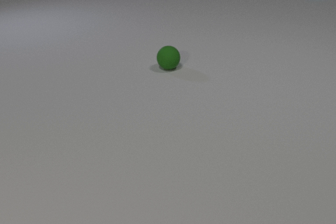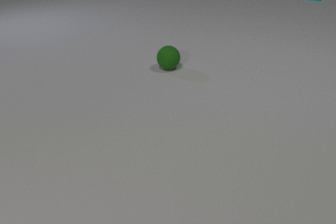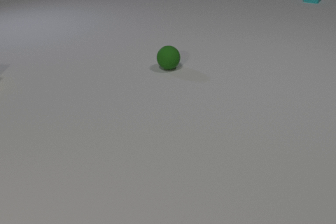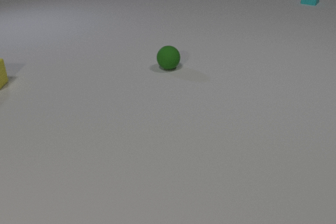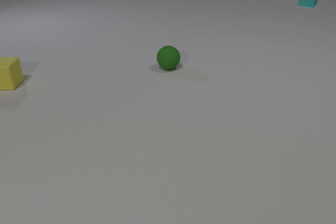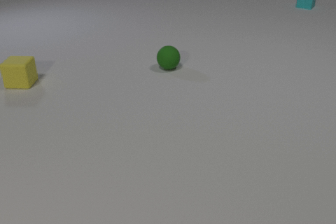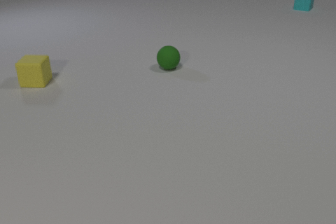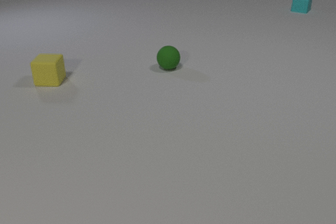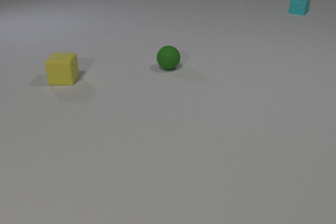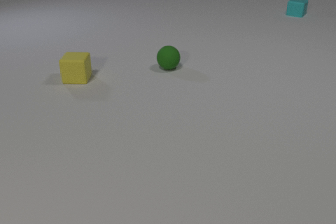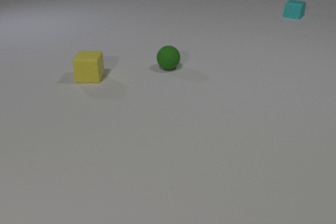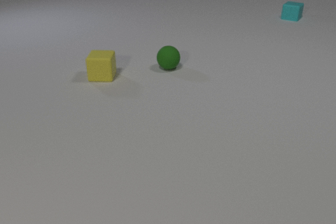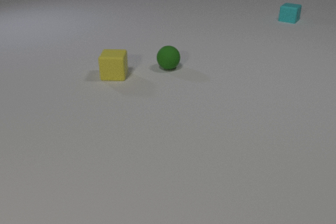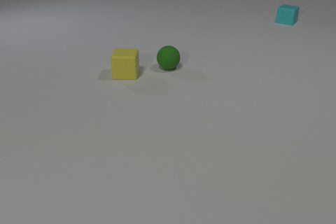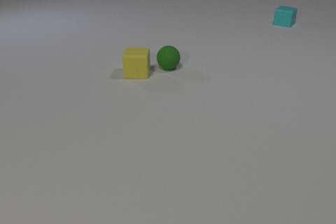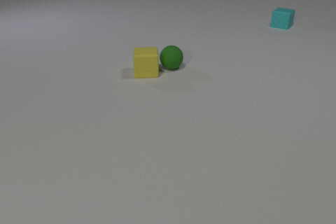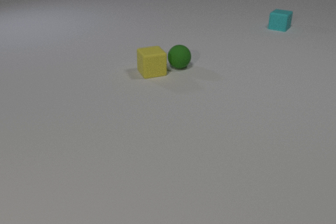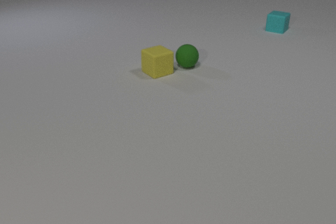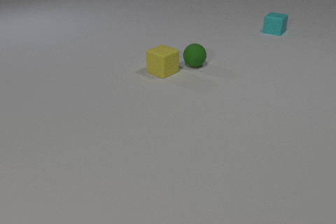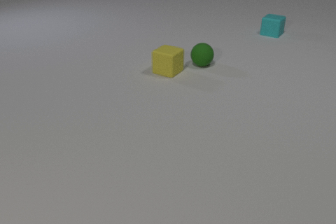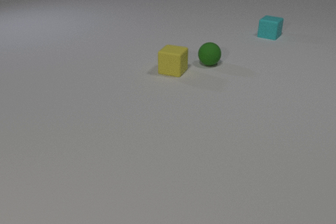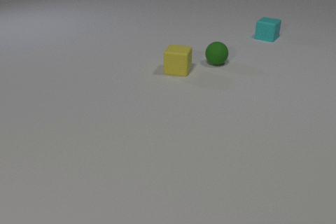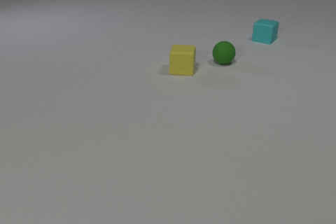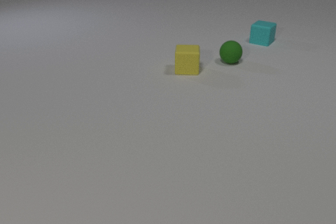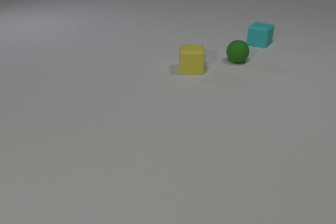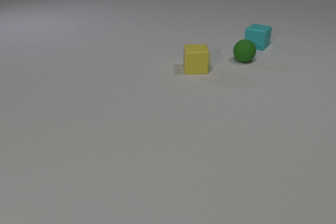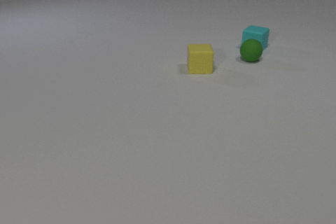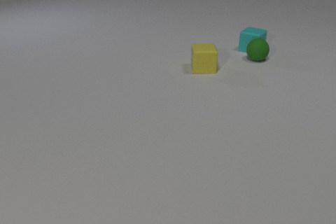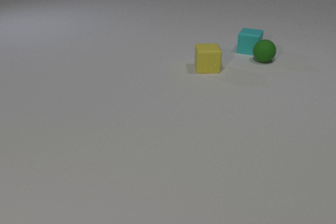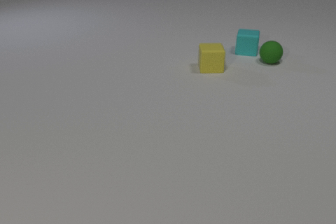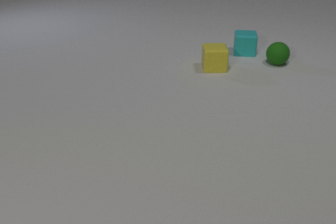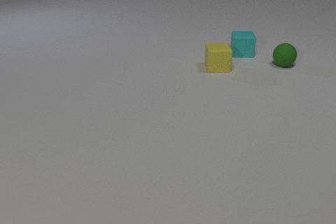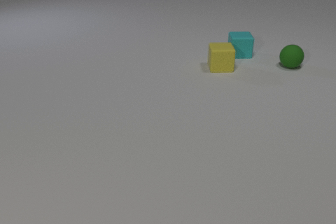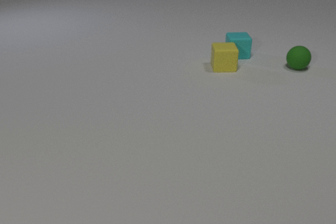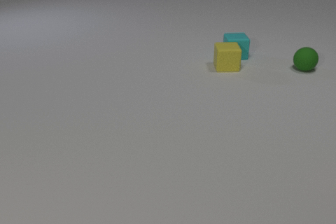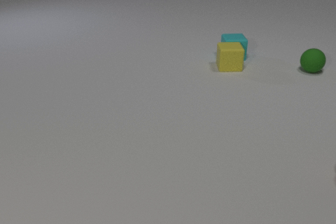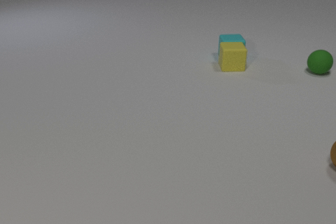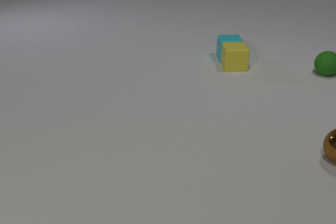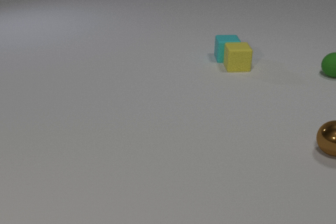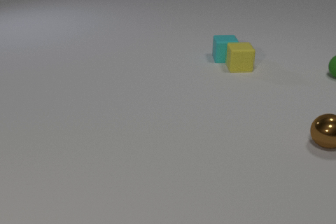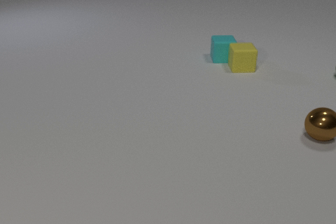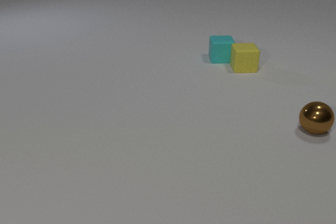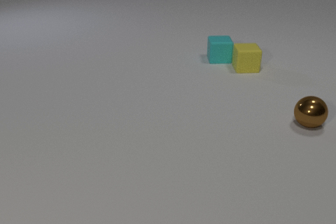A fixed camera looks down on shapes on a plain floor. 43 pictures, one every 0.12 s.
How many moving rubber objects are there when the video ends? 2.
Are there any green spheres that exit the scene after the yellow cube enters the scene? yes.
How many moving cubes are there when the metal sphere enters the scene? 2.
0.00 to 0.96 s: The yellow rubber cube comes in at the left edge, slides to the right. The cyan rubber cube slides toward the camera.
0.96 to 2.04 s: The yellow rubber cube slides to the right, spins counterclockwise seen from above by about 45 degrees, its near face sliding to the right. The green rubber sphere rolls to the right. The cyan rubber cube slides toward the camera. The yellow rubber cube and the green rubber sphere collide.
2.04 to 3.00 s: The yellow rubber cube slides to the right, spins so that its near face slides to the right, counterclockwise seen from above. The green rubber sphere rolls to the right. The cyan rubber cube slides toward the camera.
3.00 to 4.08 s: The yellow rubber cube slides to the right. The green rubber sphere rolls to the right. The cyan rubber cube slides toward the camera and to the left, spins counterclockwise seen from above by about 30 degrees, its near face sliding to the right. The green rubber sphere and the cyan rubber cube collide.
4.08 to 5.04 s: The yellow rubber cube slides to the right. The green rubber sphere rolls to the right, leaves at the right edge. The cyan rubber cube slides to the left and toward the camera. The brown metal sphere comes in at the right edge, rolls away from the camera and to the left. The yellow rubber cube and the cyan rubber cube collide.
